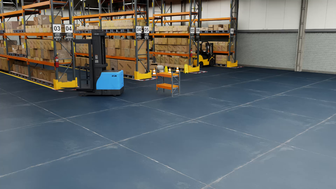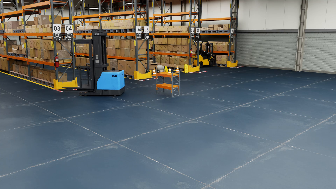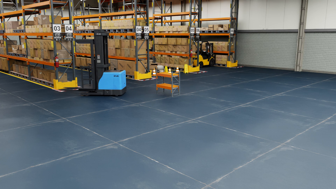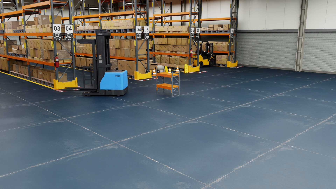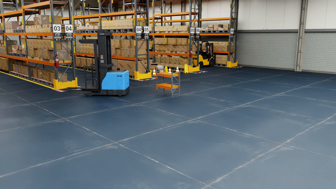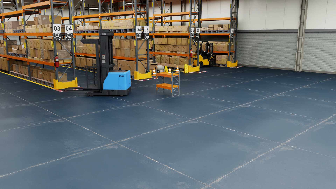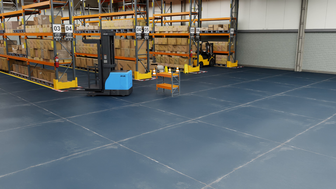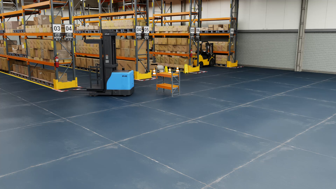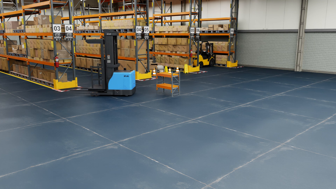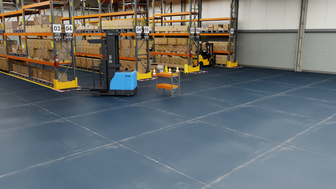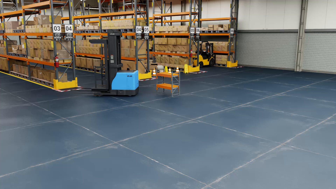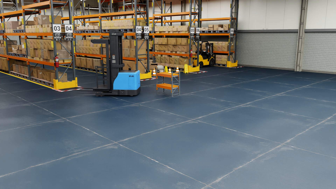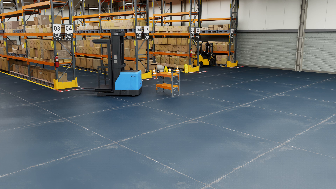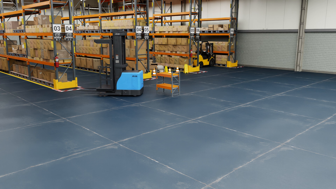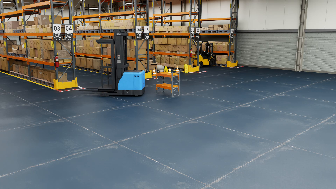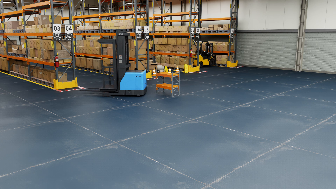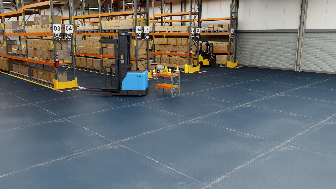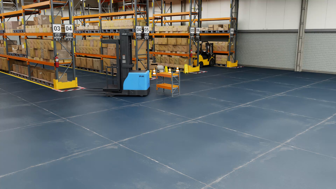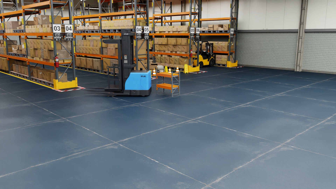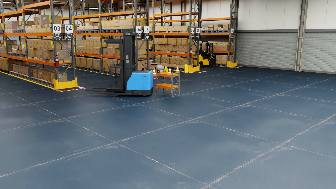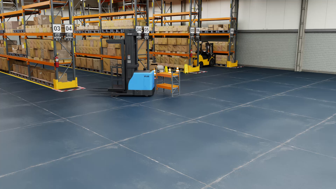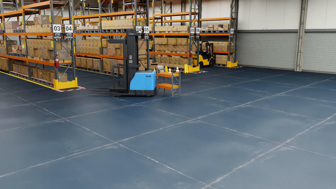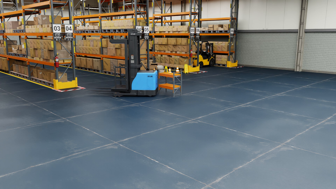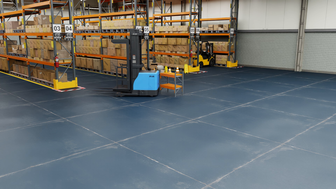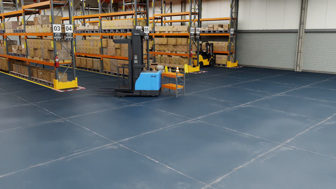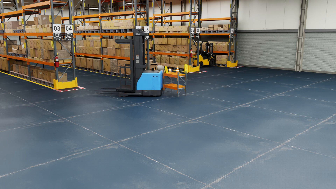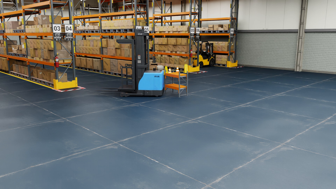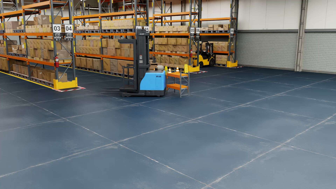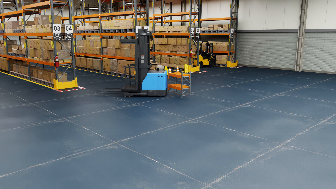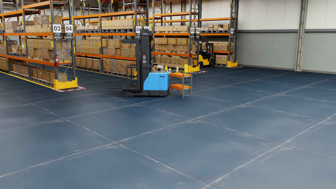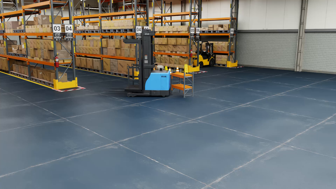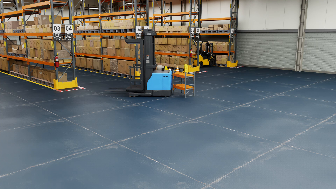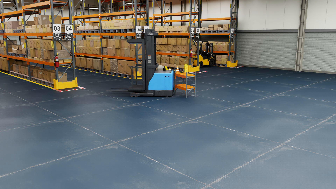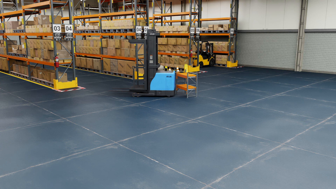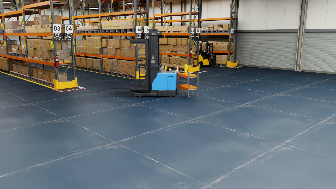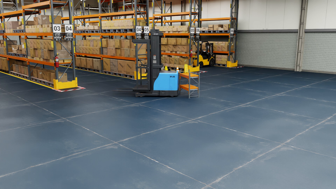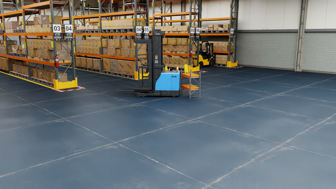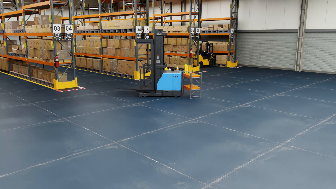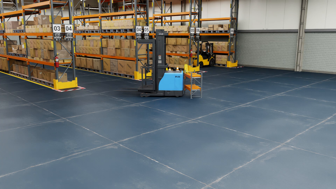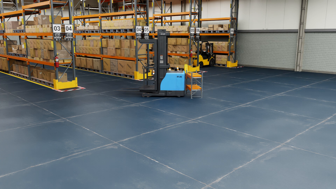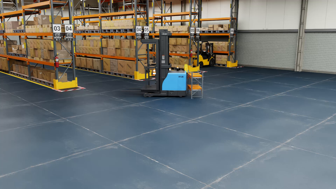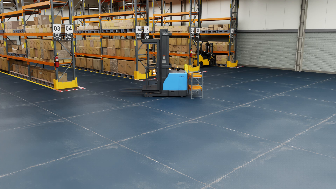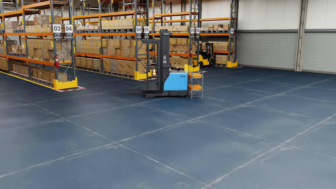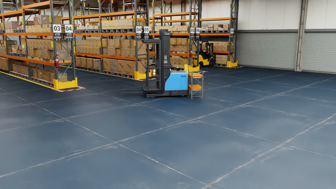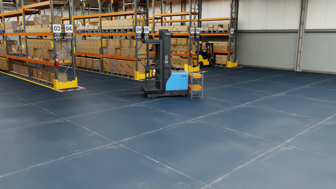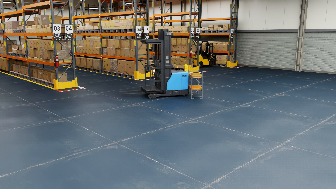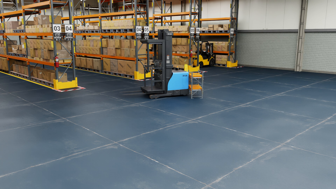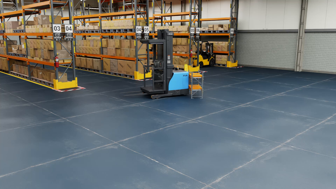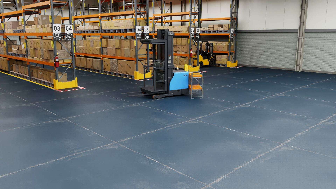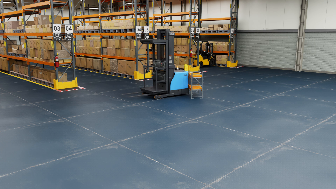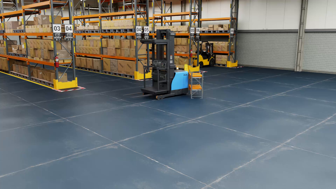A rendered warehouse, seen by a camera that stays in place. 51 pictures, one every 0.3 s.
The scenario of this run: A forklift runs into an object in its way.
